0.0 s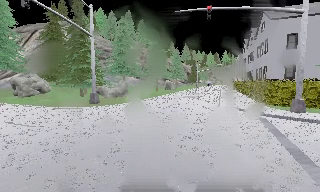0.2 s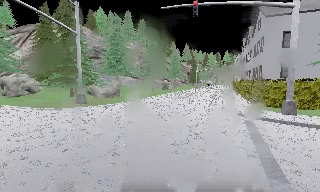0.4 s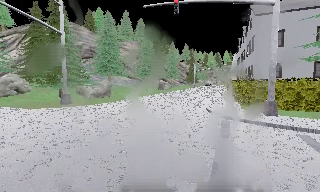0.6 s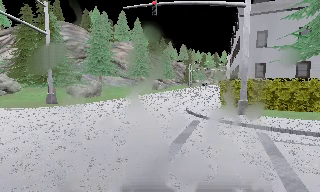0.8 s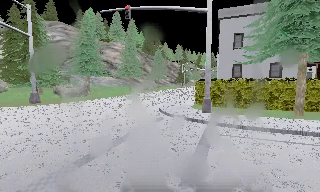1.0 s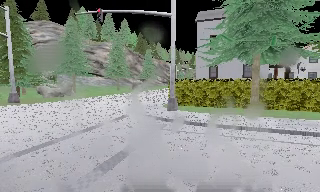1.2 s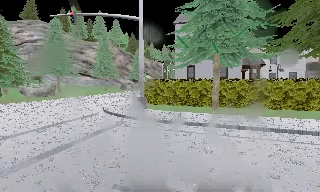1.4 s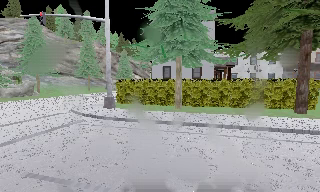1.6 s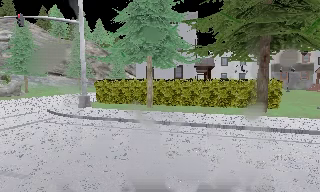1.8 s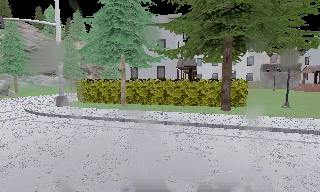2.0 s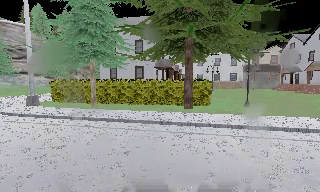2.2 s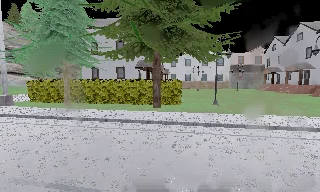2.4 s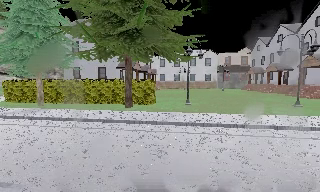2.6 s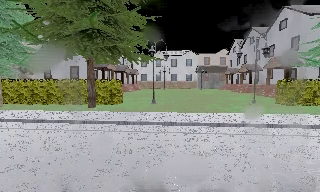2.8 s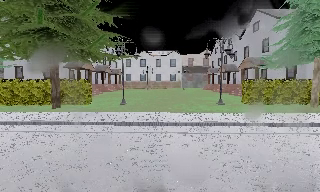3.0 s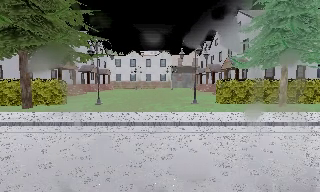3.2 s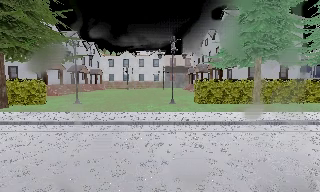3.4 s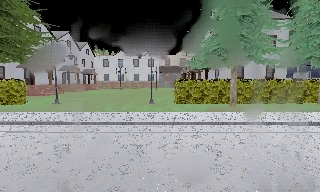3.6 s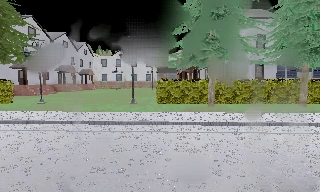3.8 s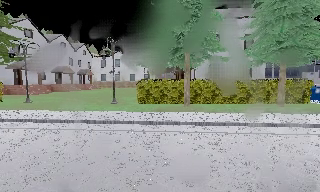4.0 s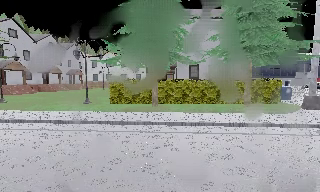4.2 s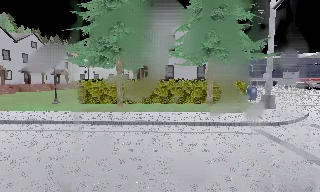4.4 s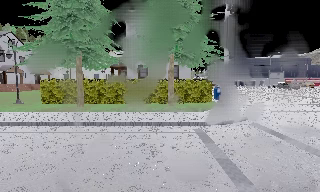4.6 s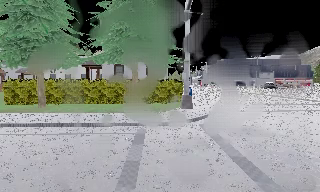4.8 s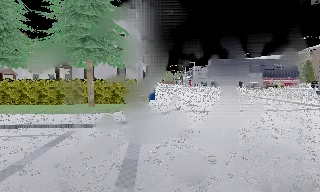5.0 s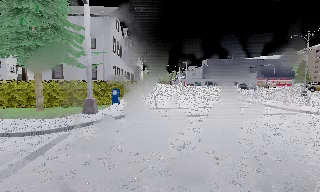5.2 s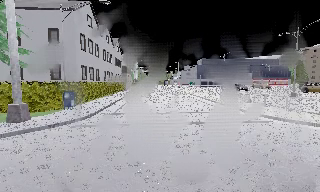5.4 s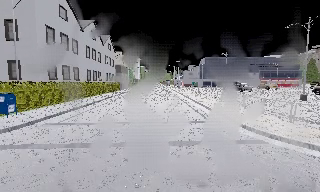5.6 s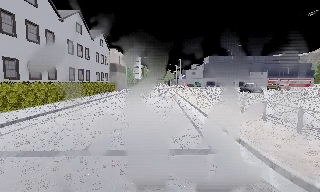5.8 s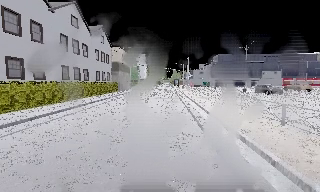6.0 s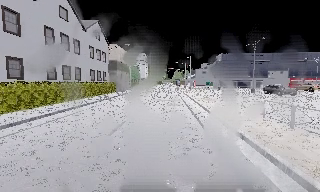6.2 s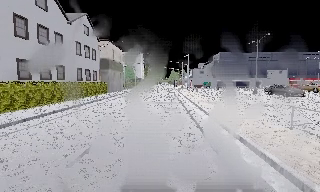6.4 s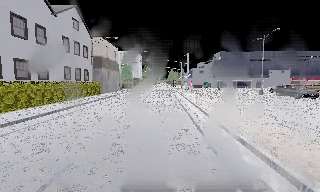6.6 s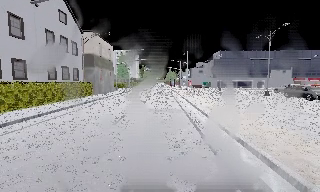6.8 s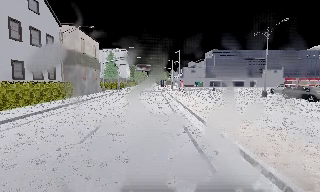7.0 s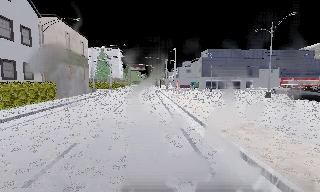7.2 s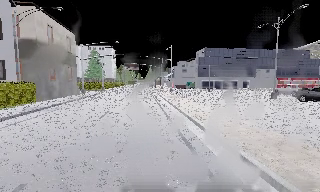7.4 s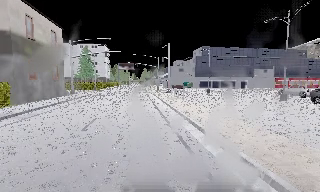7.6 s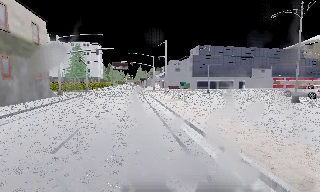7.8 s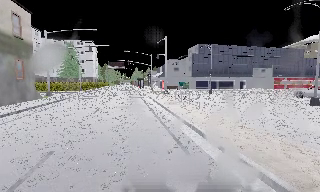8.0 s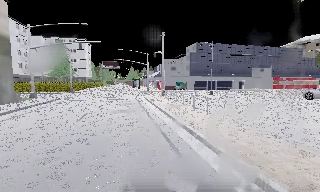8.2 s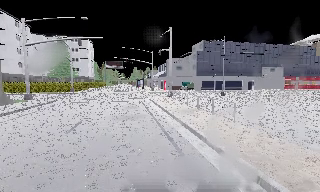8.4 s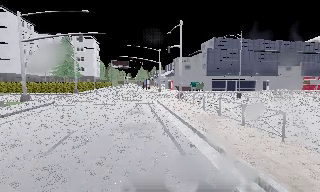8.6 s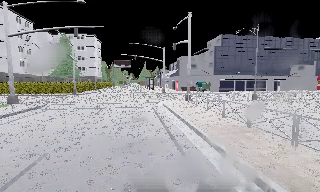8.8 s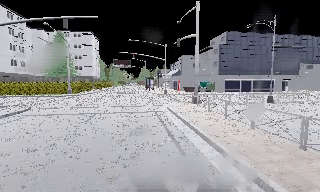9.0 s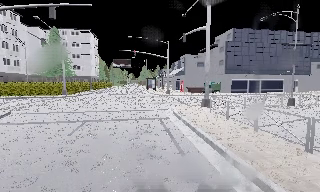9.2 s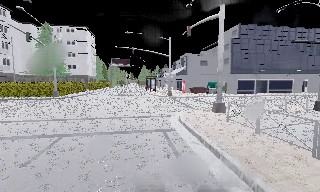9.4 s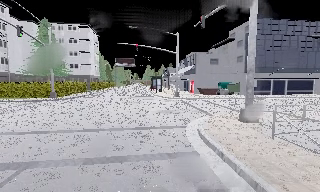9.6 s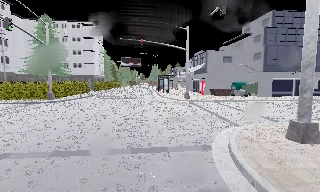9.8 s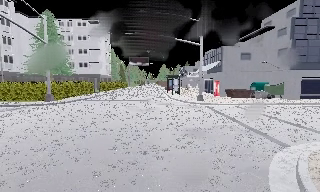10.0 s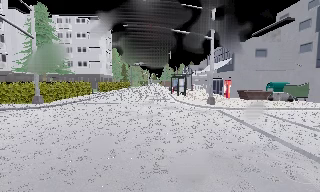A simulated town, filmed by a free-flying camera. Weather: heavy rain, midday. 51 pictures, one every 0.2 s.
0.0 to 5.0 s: The camera swings to its right by about 25 degrees, and the scene slides to the left. It travels to its right, about 45 m, so close, fixed things drift to the left.
5.0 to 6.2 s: The camera travels forward and to its right, about 15 m, so what stands in front looms larger.
6.2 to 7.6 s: The camera pans to its right, which is clockwise from overhead, by about 10 degrees. It travels forward, about 13 m, so what stands in front looms larger.
7.6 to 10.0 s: The camera travels forward, about 25 m, so what stands in front looms larger.
The film runs forward here.
